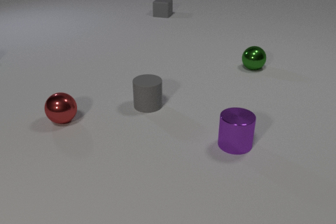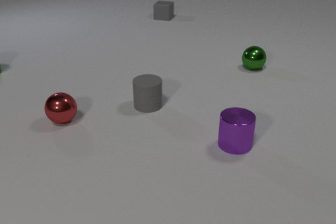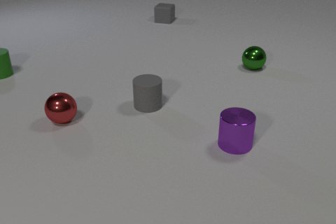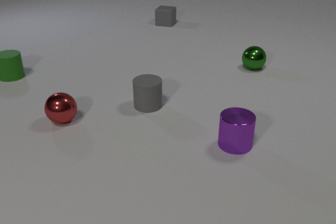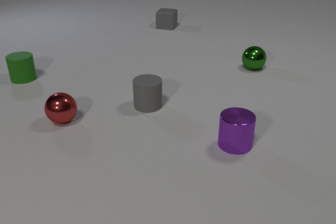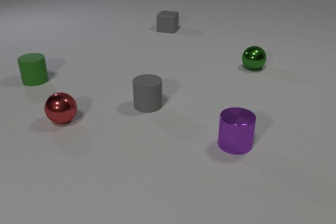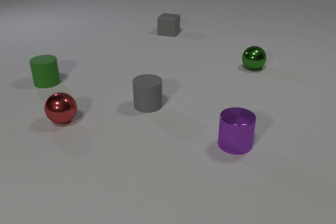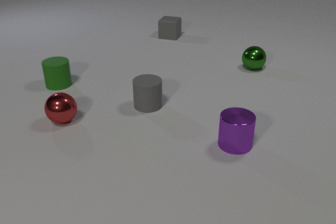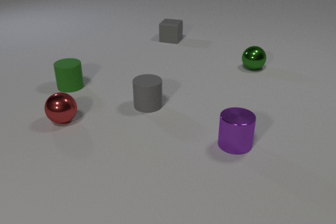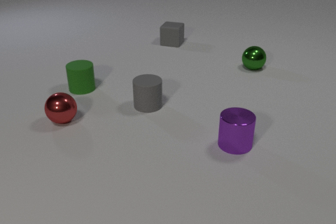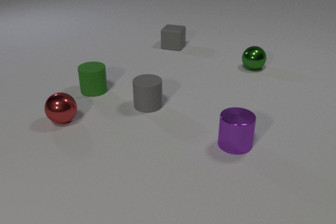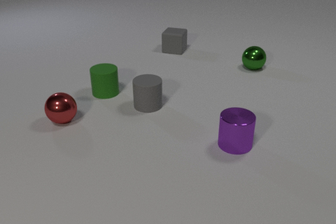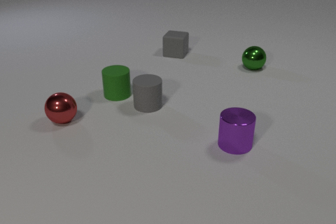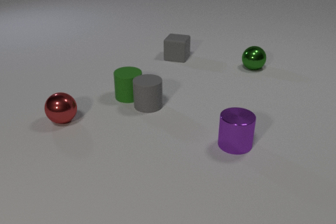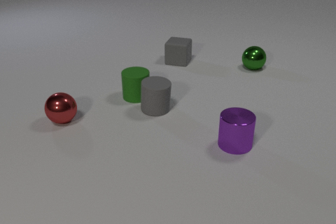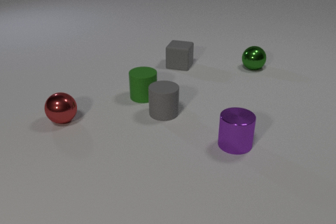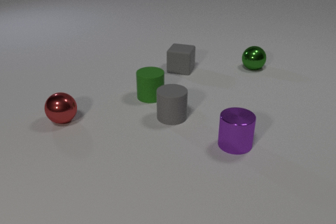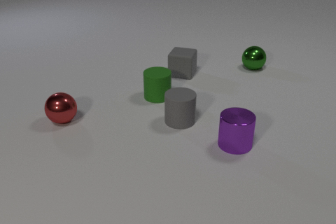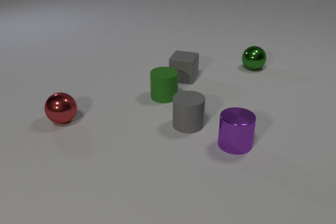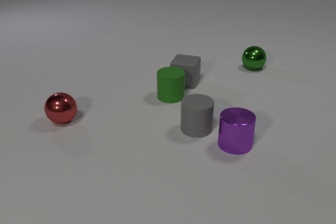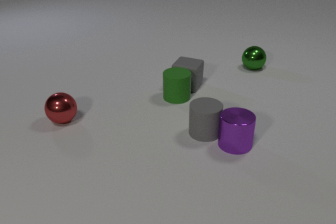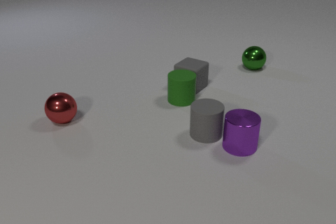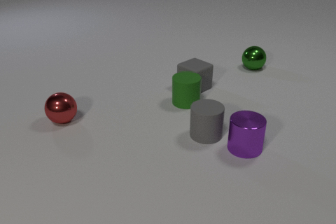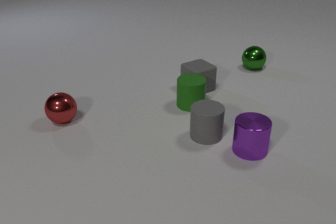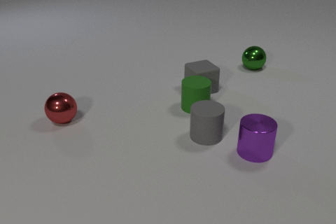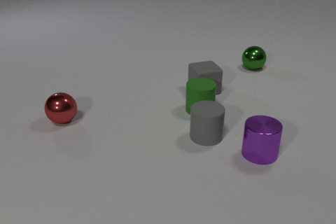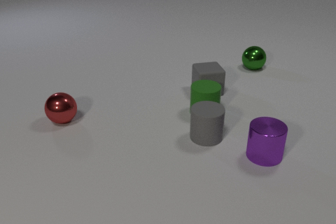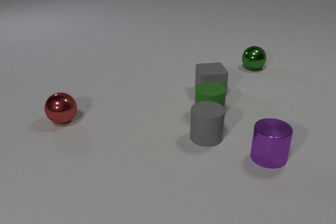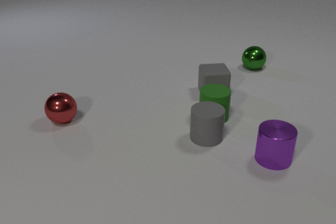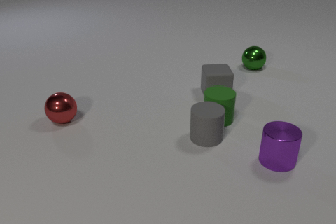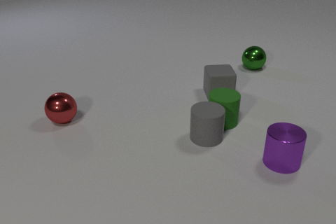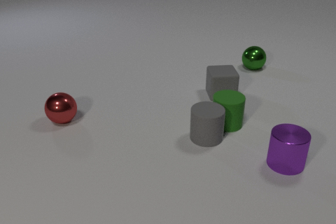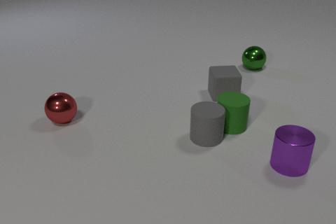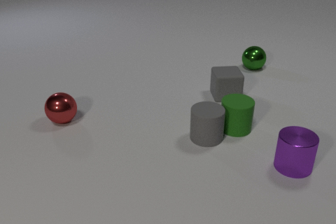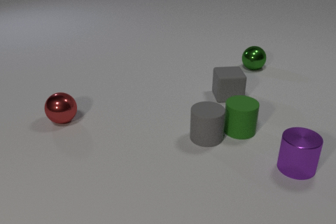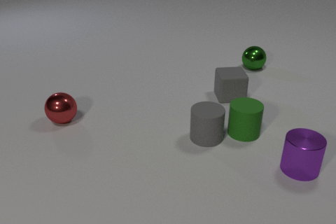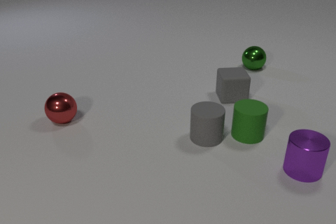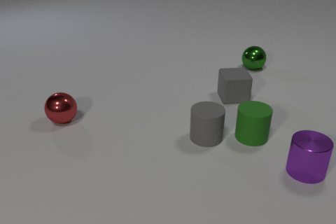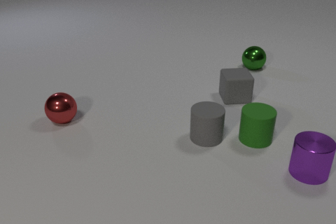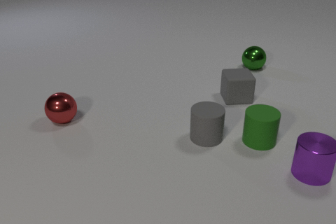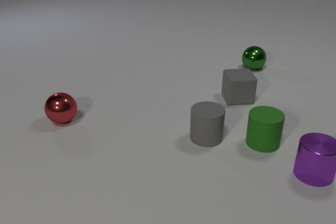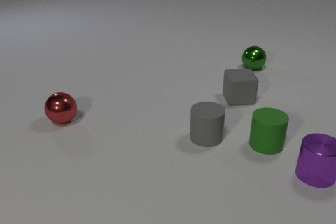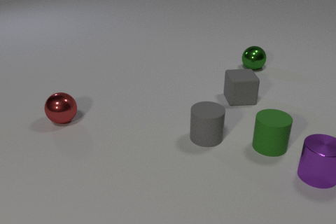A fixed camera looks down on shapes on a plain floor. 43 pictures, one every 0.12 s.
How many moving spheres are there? 0.
What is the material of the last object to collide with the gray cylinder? metal.
How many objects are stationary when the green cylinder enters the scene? 4.
0.00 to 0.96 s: The green rubber cylinder comes in at the left edge, slides to the right and toward the camera. The gray rubber cube slides toward the camera.
0.96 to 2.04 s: The green rubber cylinder slides to the right. The gray rubber cylinder slides to the right and toward the camera. The gray rubber cube slides toward the camera. The green rubber cylinder and the gray rubber cylinder collide.
2.04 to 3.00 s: The green rubber cylinder slides to the right and toward the camera. The gray rubber cylinder slides toward the camera and to the right. The purple metal cylinder slides to the right and toward the camera. The gray rubber cube slides toward the camera and to the right, spins clockwise seen from above by about 60 degrees, its near face sliding to the left. The green rubber cylinder and the gray rubber cube collide. The gray rubber cylinder and the purple metal cylinder collide.
3.00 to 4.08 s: The green rubber cylinder slides to the right and toward the camera. The purple metal cylinder slides to the right. The gray rubber cube slides to the right and toward the camera.
4.08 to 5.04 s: The green rubber cylinder slides to the right and toward the camera. The purple metal cylinder slides to the right. The gray rubber cube slides to the right.
